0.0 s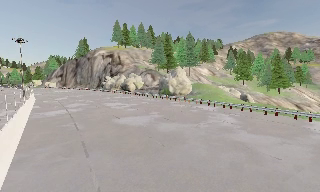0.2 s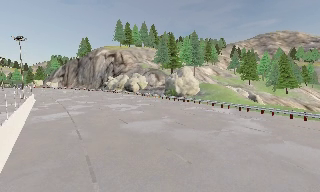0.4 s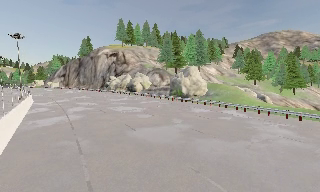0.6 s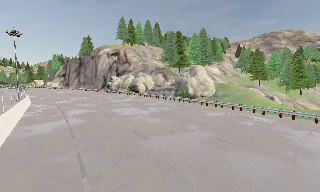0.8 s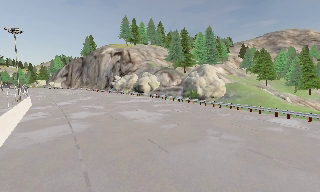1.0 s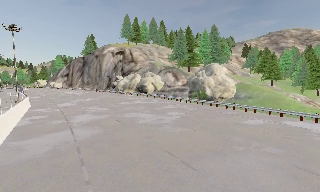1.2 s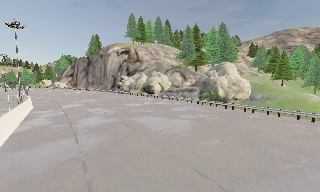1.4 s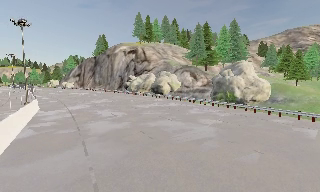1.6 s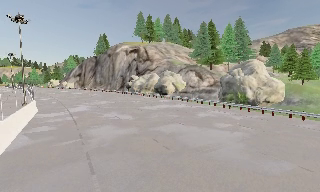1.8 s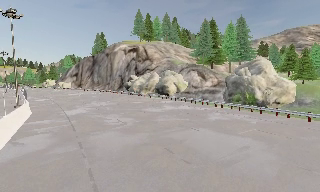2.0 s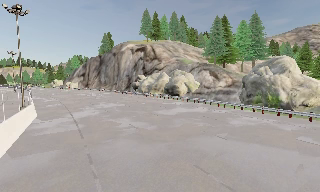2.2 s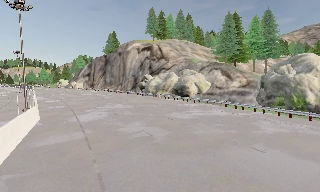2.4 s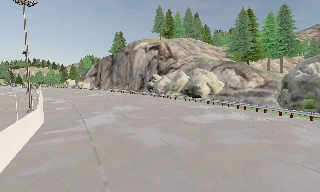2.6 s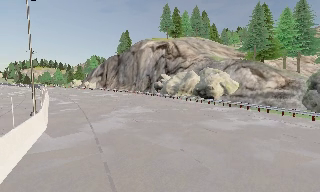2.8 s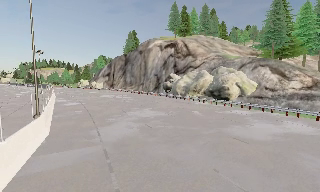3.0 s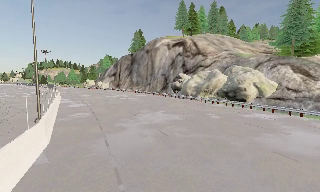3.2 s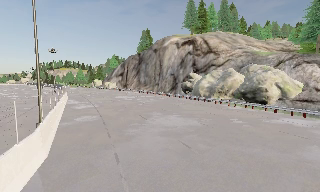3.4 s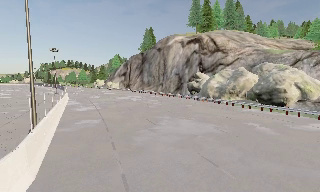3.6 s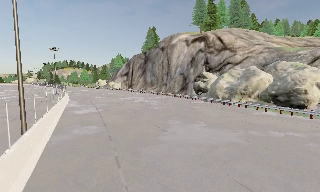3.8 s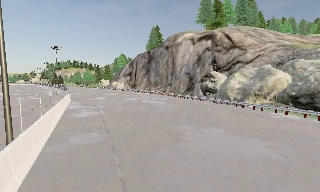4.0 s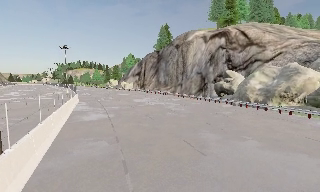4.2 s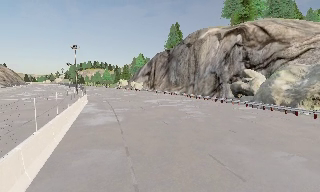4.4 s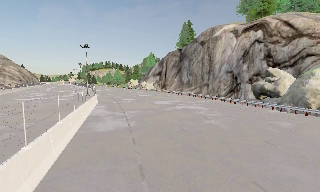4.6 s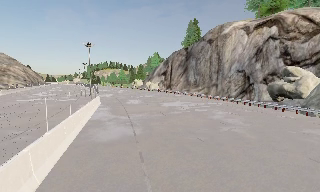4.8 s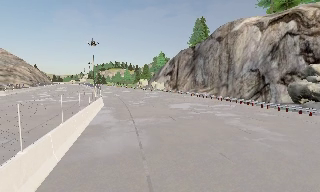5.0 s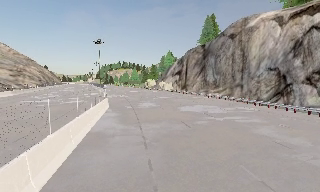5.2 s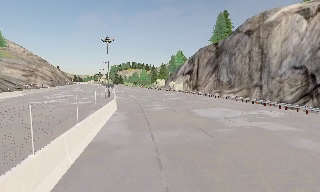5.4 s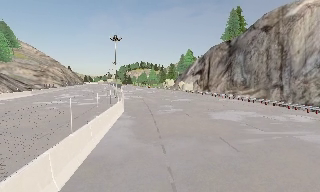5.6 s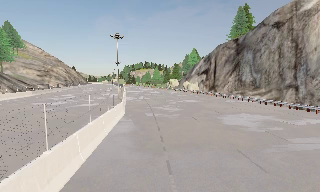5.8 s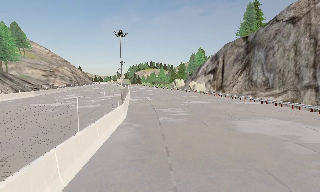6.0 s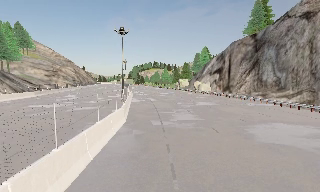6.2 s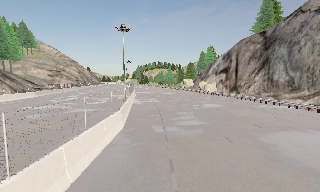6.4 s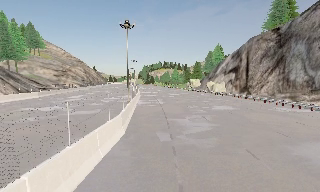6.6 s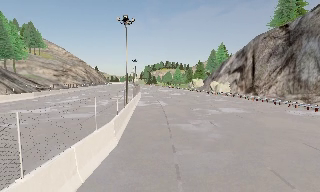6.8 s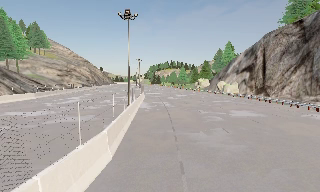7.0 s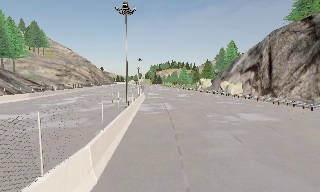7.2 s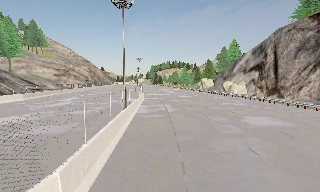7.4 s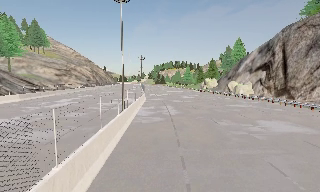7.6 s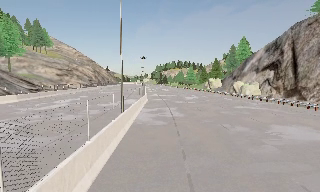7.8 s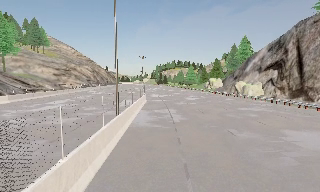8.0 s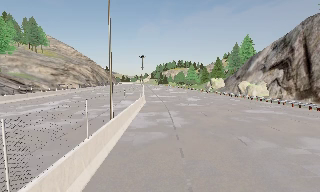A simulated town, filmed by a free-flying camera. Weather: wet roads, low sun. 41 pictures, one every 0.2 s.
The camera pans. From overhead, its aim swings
counterclockwise.
The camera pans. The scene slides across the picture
to the right.
0.0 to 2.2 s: The camera travels forward and to its left, about 20 m, so what stands in front looms larger.
2.2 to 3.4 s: The camera pans to its left, which is counterclockwise from overhead, by about 10 degrees. It travels forward and to its left, about 11 m, so what stands in front looms larger.
3.4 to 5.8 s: The camera swings to its left by about 25 degrees, and the scene slides to the right. It travels forward, about 20 m, so what stands in front looms larger.
5.8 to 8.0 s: The camera travels forward, about 17 m, so what stands in front looms larger.
The film runs forward here.
